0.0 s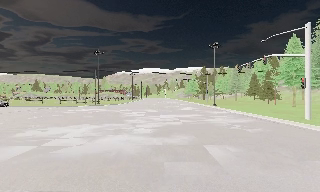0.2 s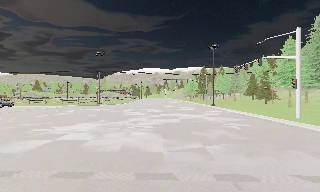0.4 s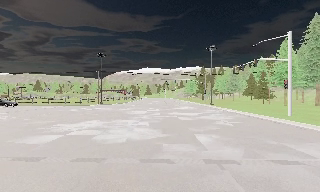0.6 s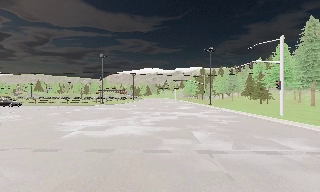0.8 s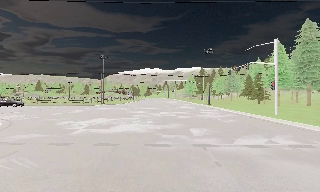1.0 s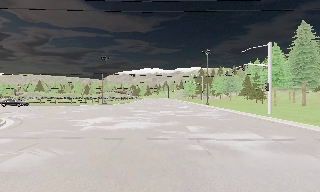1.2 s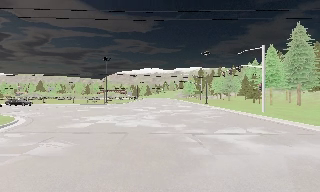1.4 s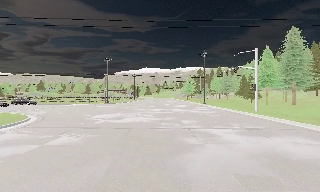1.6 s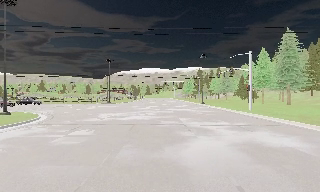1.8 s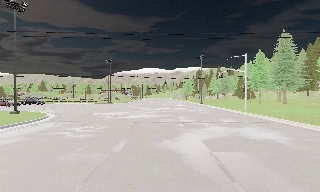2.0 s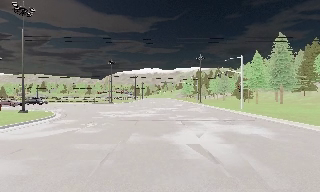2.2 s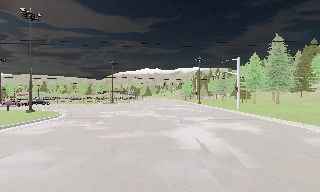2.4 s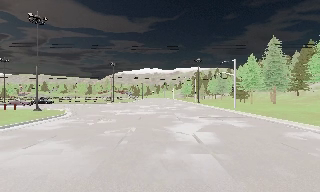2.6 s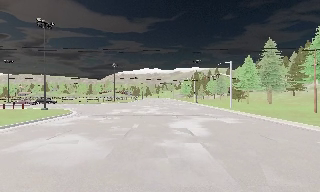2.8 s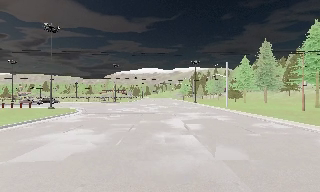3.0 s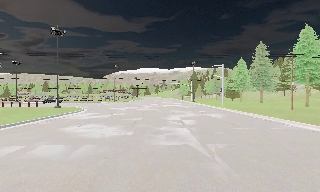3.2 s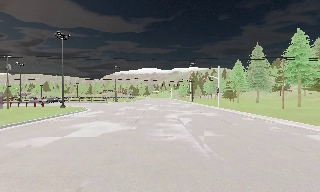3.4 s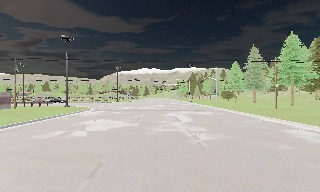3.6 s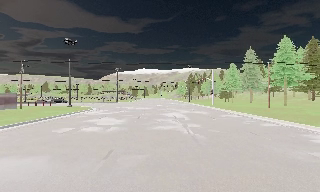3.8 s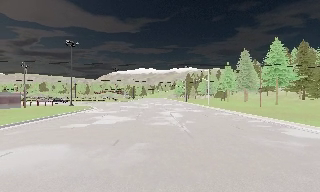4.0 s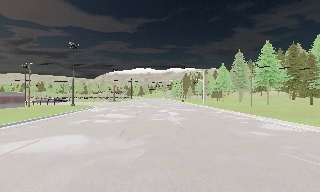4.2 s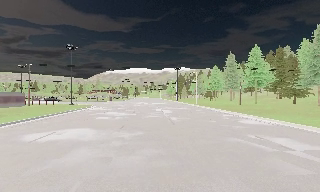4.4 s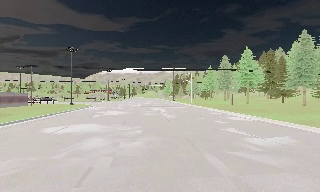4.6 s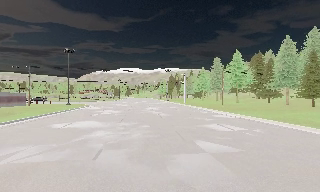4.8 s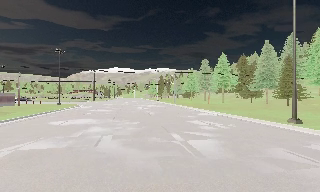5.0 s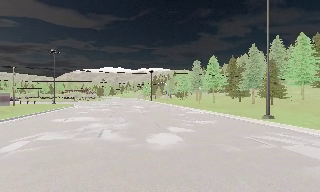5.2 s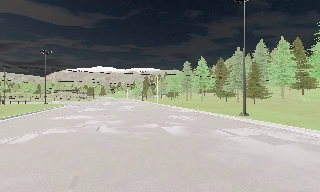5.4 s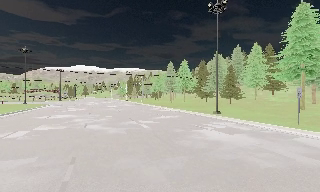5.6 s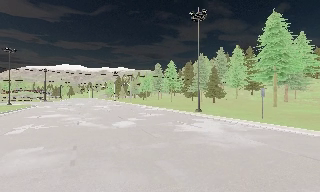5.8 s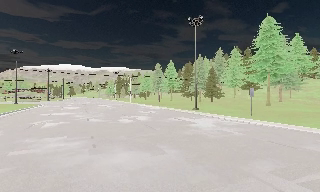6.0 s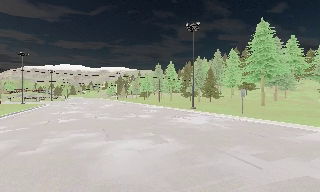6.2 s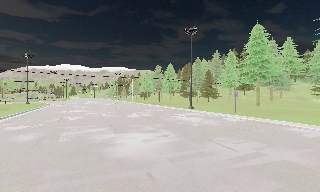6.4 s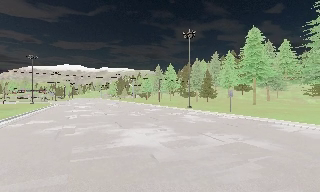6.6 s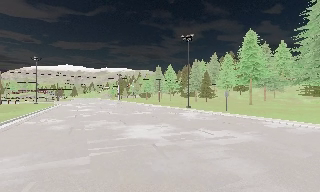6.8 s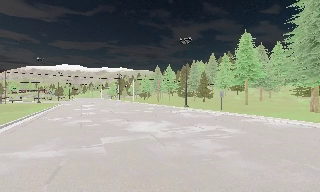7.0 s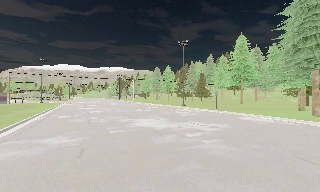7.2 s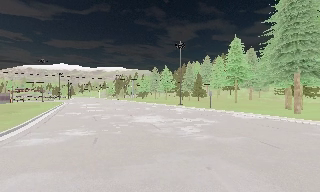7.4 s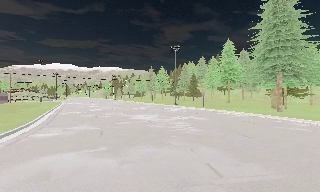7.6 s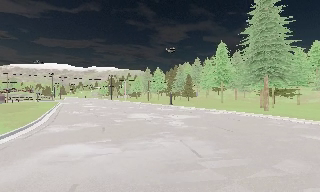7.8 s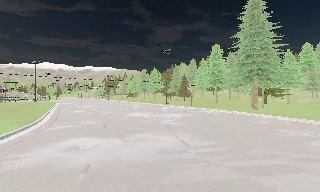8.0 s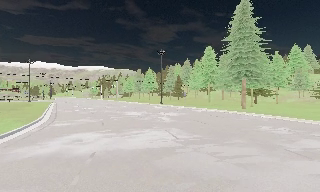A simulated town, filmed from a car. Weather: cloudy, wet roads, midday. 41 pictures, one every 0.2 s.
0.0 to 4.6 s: The camera travels backward, about 30 m, so what stands in front gets smaller.
4.6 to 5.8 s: The camera swings to its right by about 20 degrees, and the scene slides to the left. It travels backward, about 9 m, so what stands in front gets smaller.
5.8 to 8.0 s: The camera travels backward, about 15 m, so what stands in front gets smaller.
The film runs backward here.
